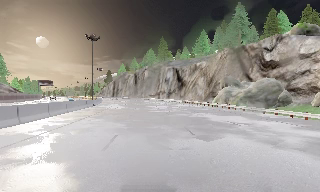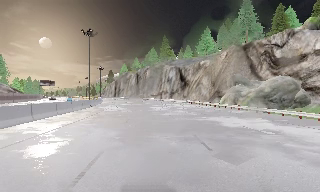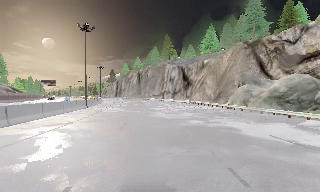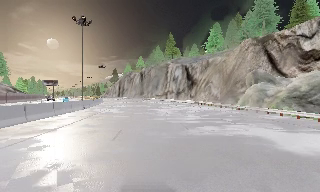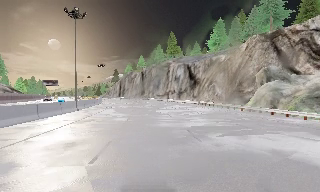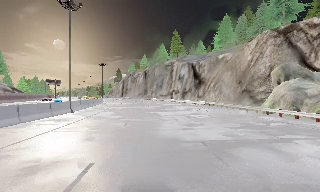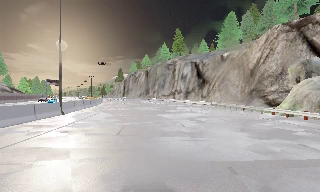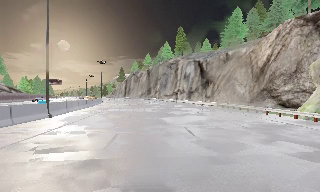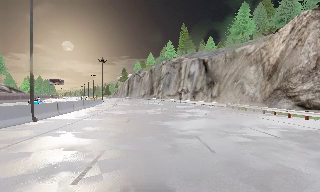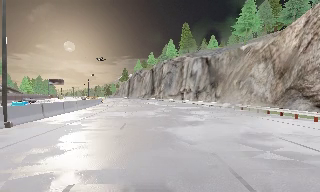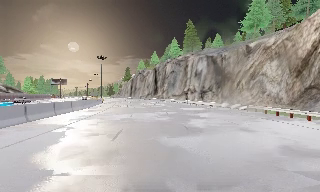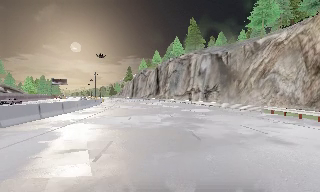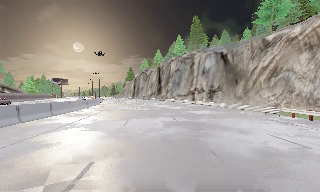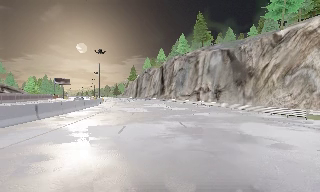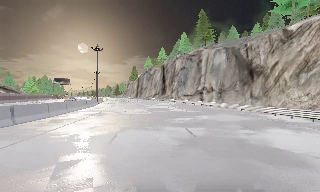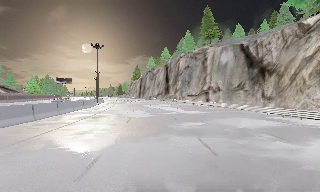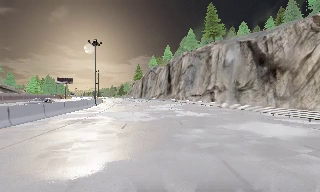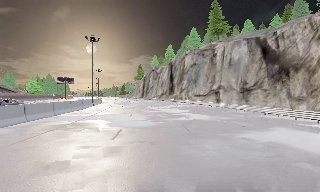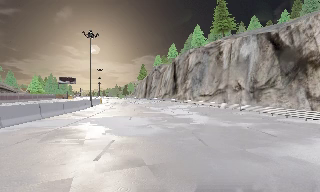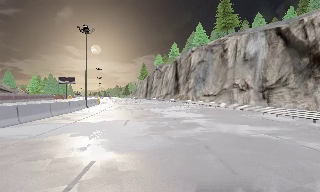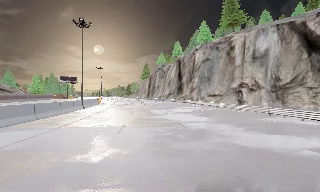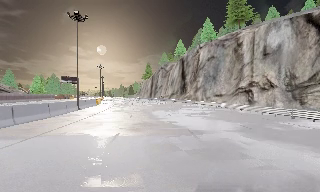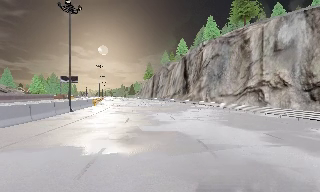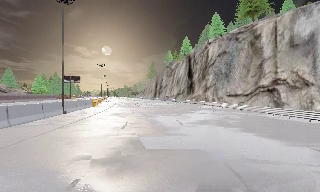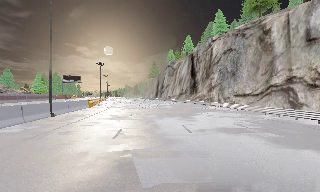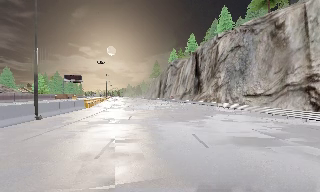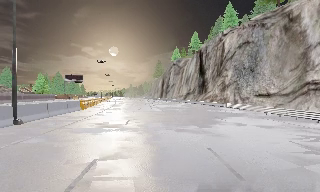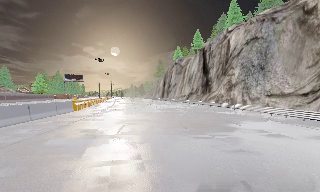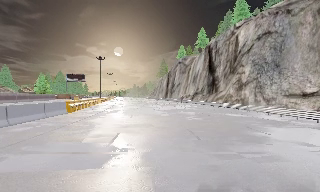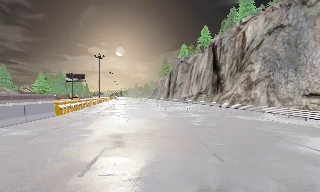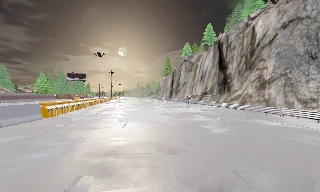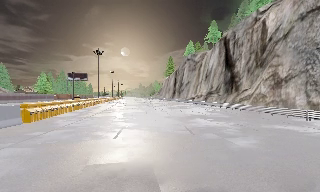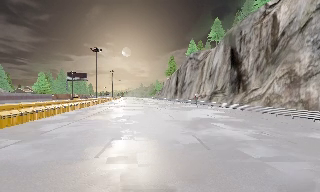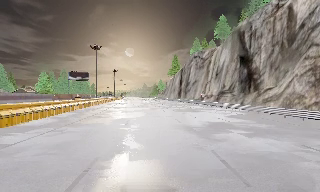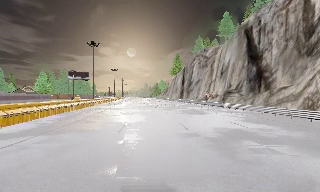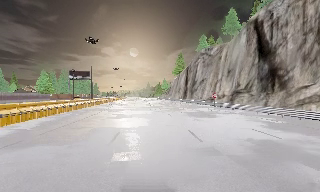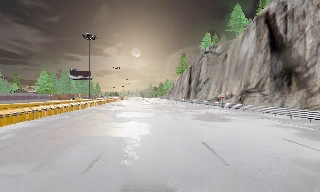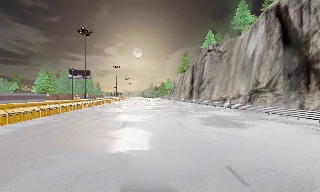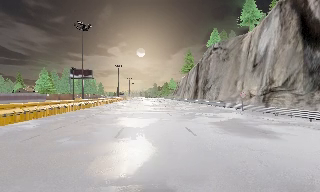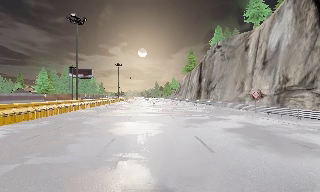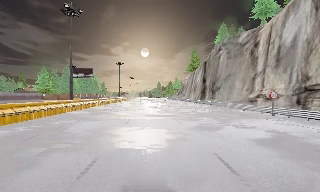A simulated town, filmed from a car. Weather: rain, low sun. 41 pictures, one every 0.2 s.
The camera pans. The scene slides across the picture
to the right.
The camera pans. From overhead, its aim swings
counterclockwise.
0.0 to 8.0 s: The camera pans to its left, which is counterclockwise from overhead, by about 30 degrees. It travels forward, about 85 m.
The film runs forward here.
